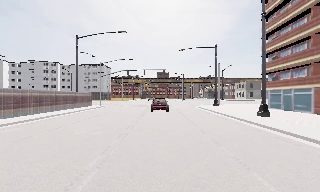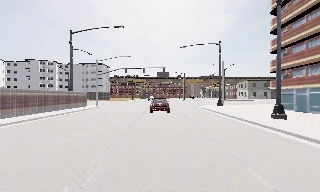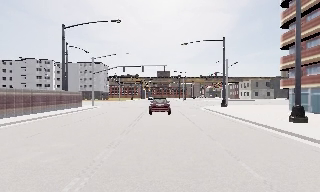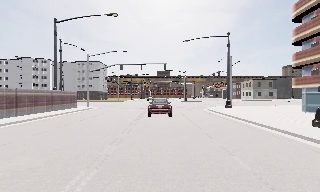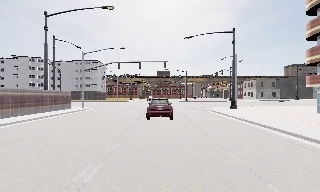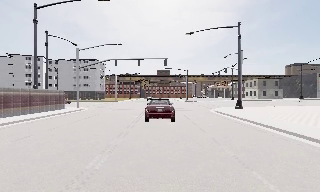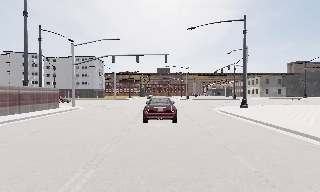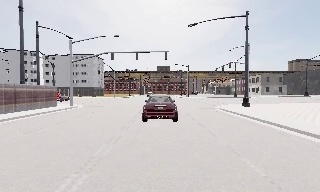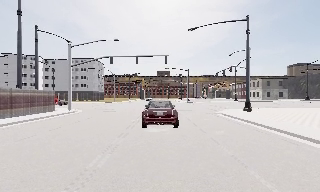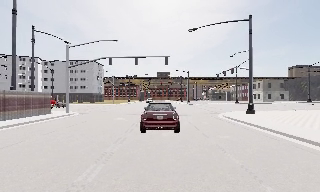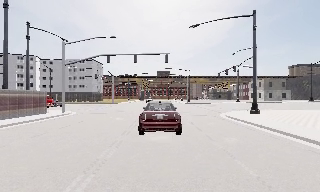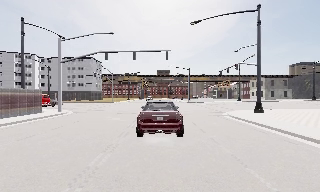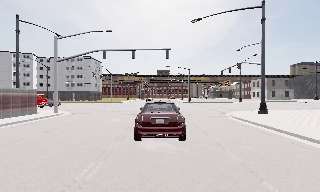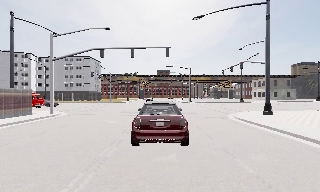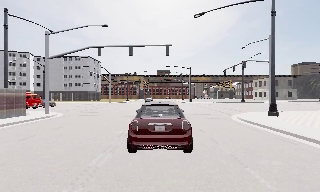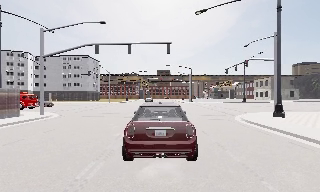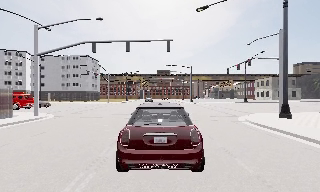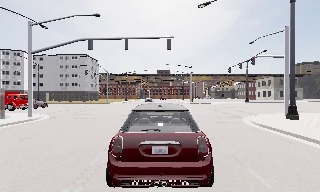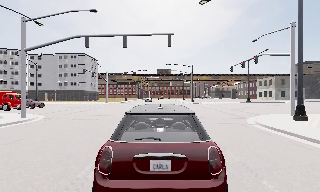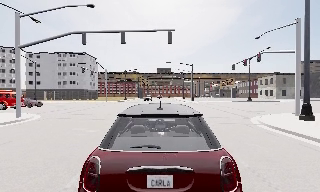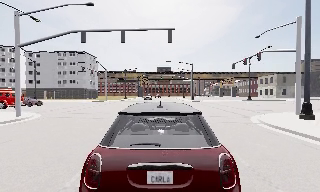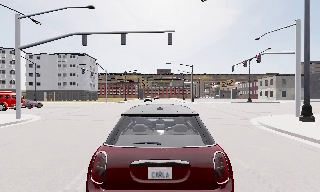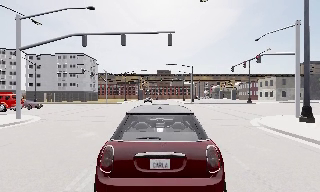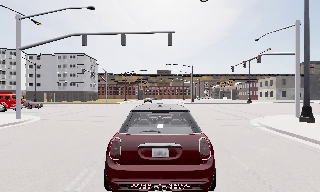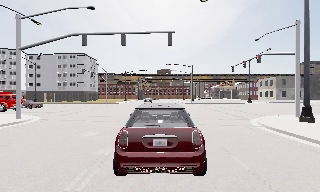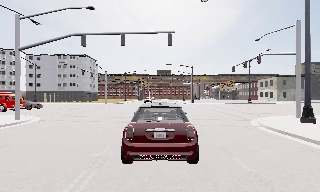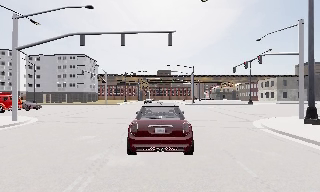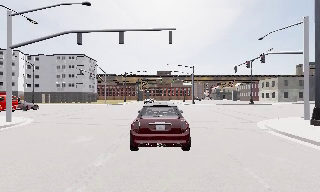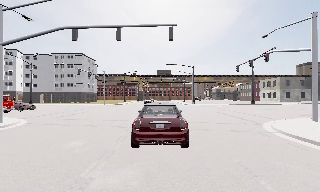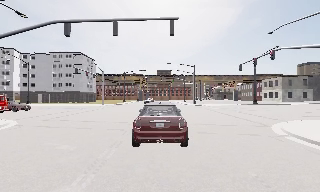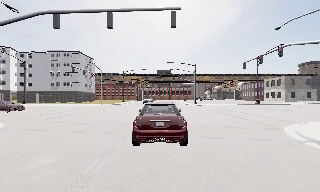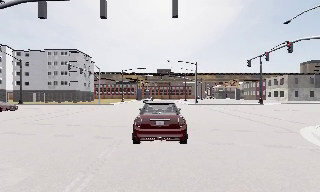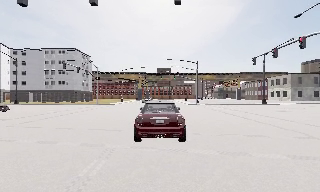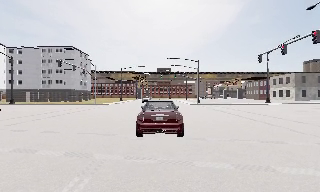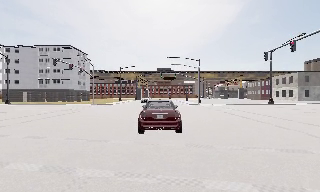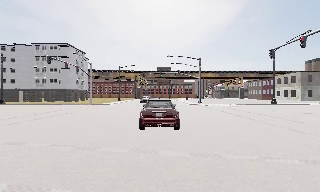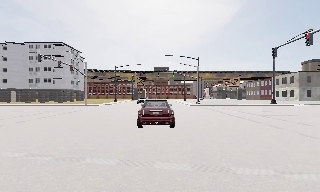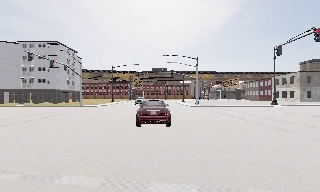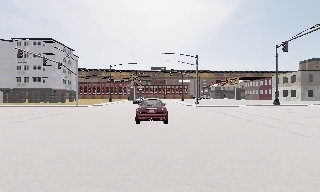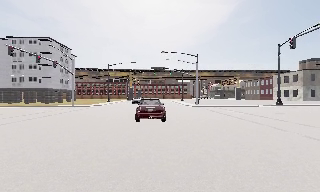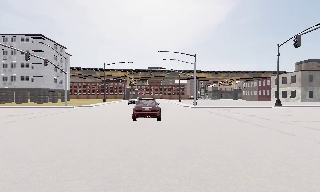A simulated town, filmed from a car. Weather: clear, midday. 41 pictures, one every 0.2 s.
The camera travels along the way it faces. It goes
forward.
0.0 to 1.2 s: The camera travels forward, about 9 m, so what stands in front looms larger.
1.2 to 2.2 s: The camera travels forward, about 2.5 m, so what stands in front looms larger. It gains speed.
2.2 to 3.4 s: The camera travels forward, about 4 m, so what stands in front looms larger.
3.4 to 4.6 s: The camera travels forward, about 1 m, so what stands in front looms larger. It loses speed.
4.6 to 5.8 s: The camera travels forward, about 2 m, so what stands in front looms larger. It gains speed.
5.8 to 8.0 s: The camera travels forward, about 11 m, so what stands in front looms larger.
The film runs forward here.
